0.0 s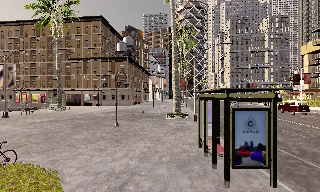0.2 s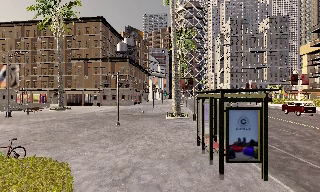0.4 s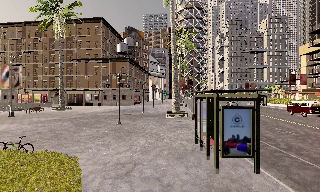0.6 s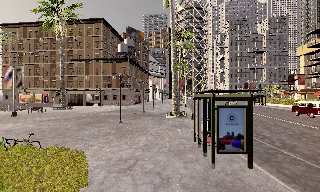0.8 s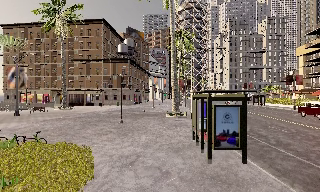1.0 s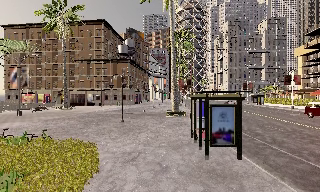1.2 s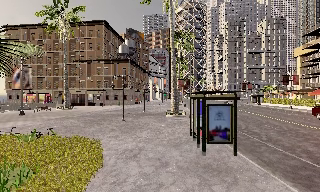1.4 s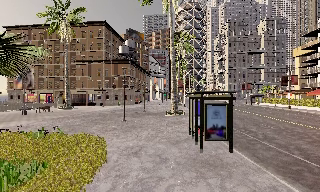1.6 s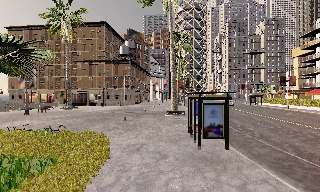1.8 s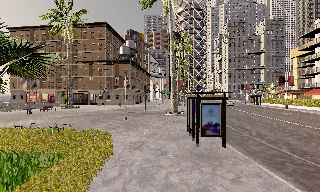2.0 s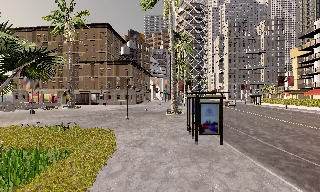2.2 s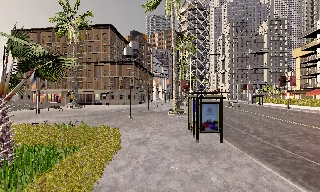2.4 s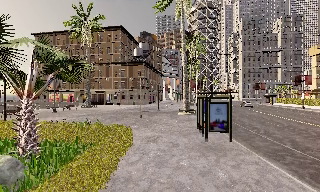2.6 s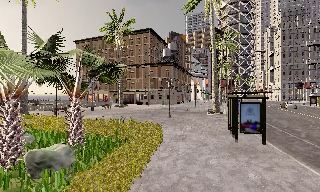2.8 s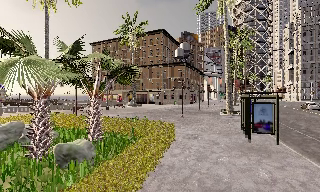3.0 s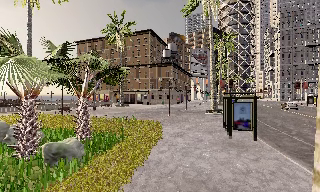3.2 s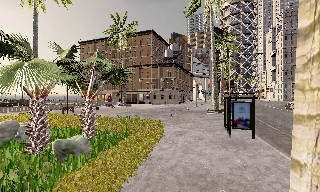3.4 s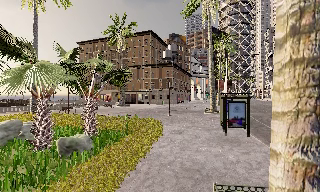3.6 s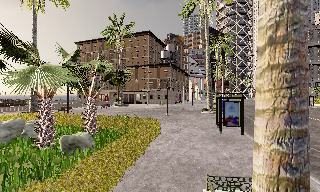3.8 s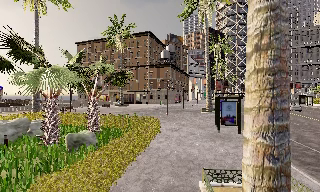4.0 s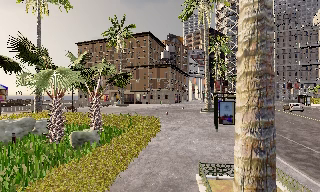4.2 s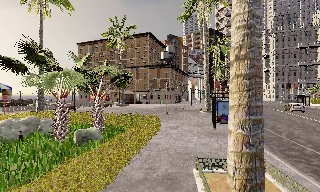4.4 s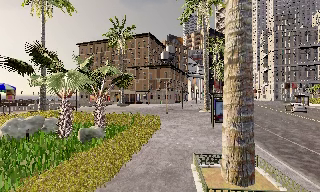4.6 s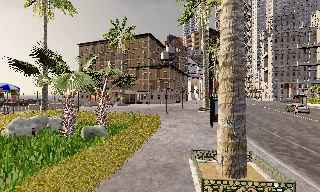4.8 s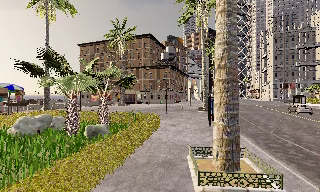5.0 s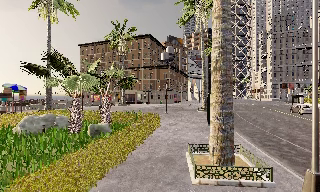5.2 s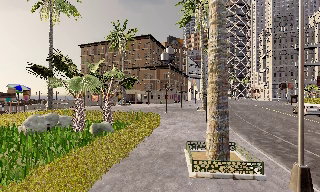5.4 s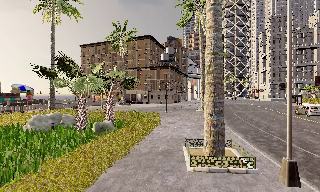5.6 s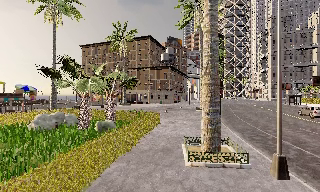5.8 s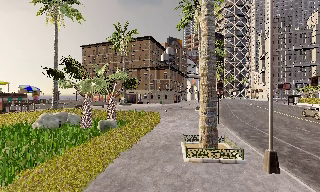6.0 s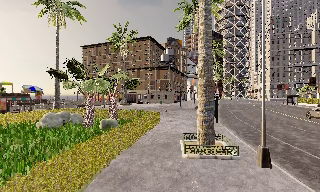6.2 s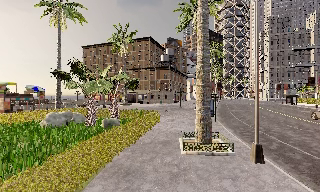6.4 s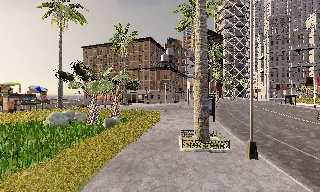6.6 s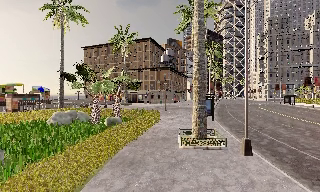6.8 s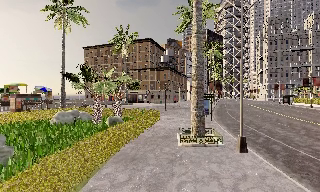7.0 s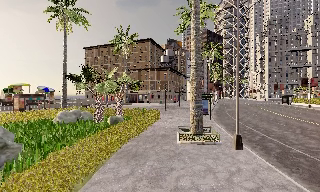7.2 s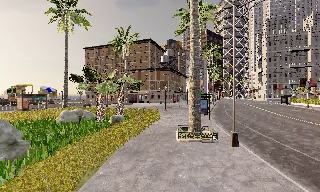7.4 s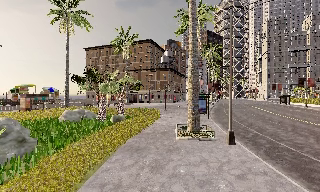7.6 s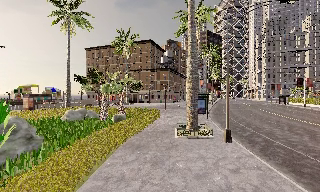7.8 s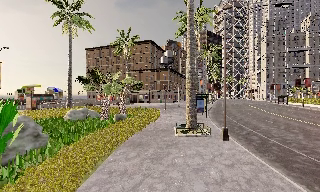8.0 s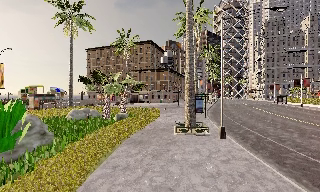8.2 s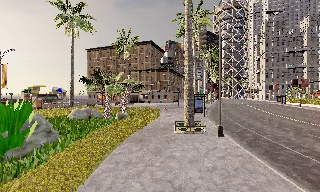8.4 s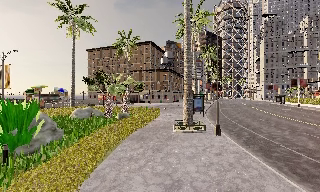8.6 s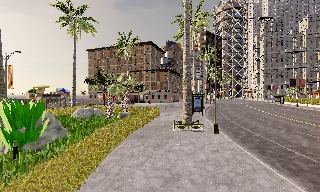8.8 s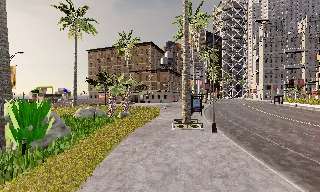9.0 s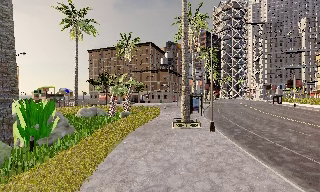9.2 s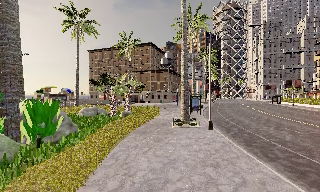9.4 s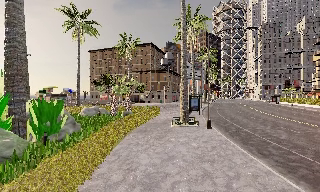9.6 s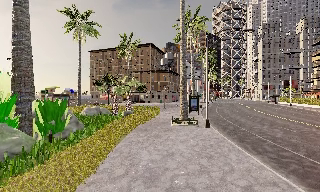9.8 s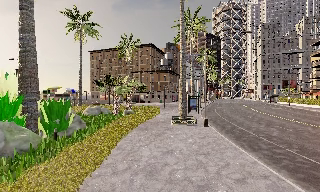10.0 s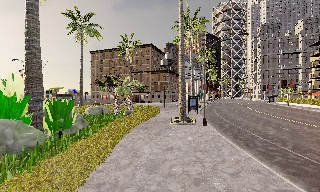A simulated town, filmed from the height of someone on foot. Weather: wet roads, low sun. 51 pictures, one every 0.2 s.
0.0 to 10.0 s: The camera pans to its left, which is counterclockwise from overhead, by about 15 degrees. It travels backward, about 19 m, so what stands in front gets smaller.
The film runs backward here.
